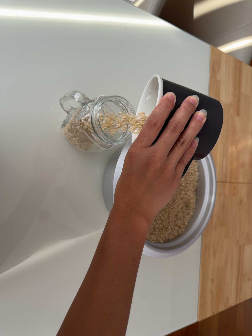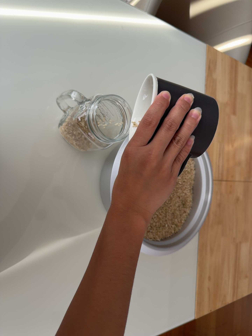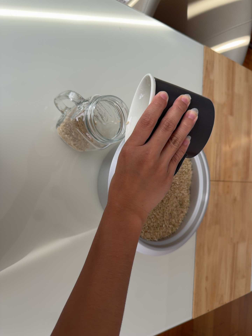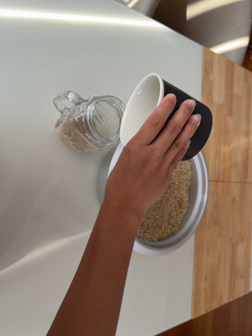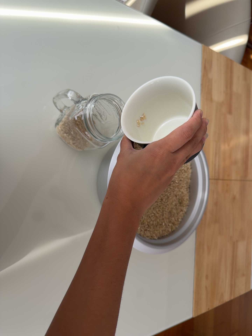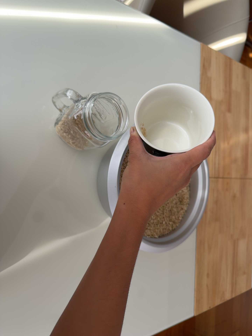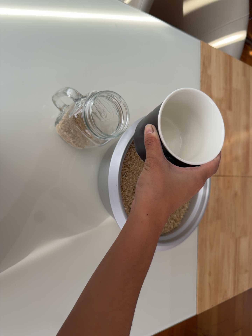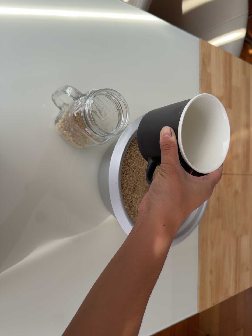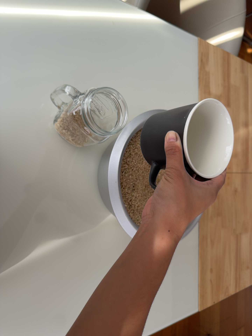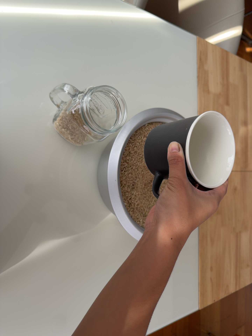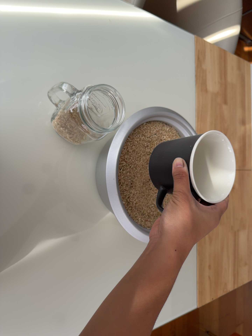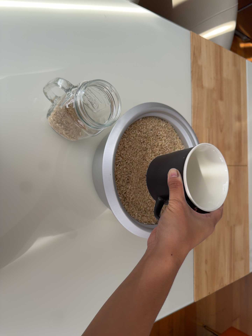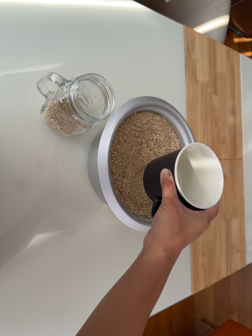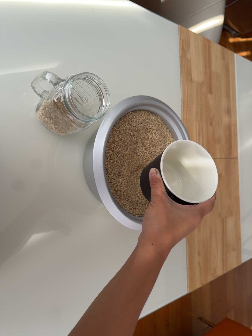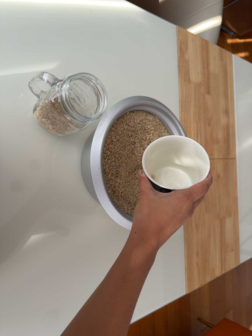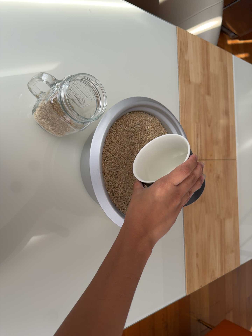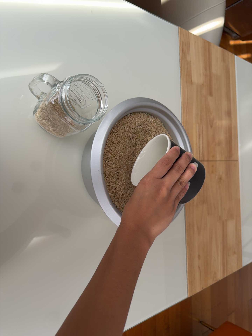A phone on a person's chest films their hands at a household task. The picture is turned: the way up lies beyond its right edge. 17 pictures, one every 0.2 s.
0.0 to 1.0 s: The camera keeps its place and its aim.
1.0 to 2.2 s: The camera shifts only a little, or ends up much as it began.
2.2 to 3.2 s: The camera keeps its place and its aim.
The film runs forward here.
